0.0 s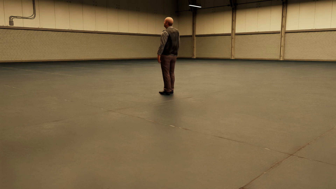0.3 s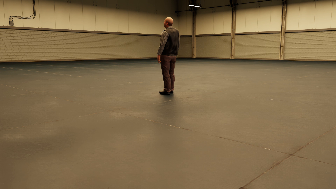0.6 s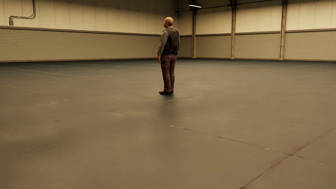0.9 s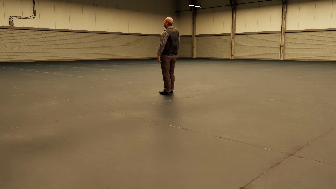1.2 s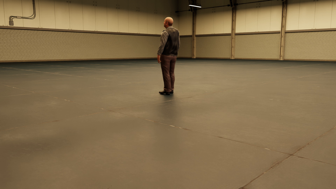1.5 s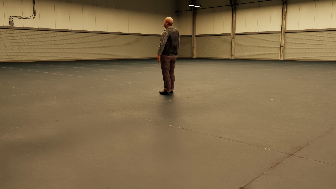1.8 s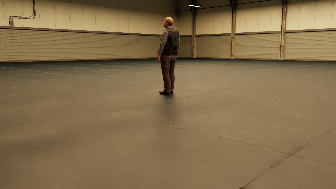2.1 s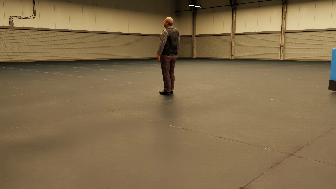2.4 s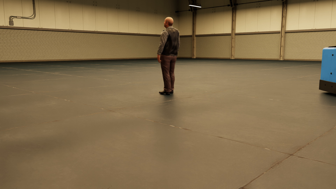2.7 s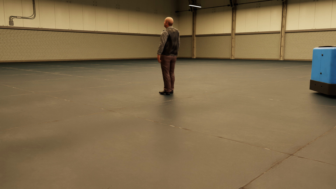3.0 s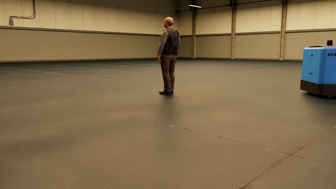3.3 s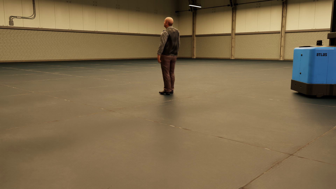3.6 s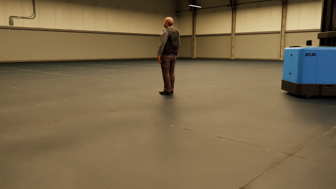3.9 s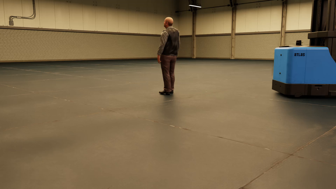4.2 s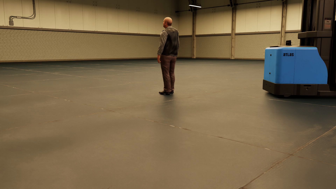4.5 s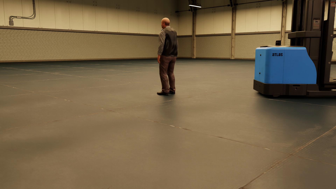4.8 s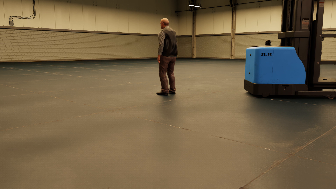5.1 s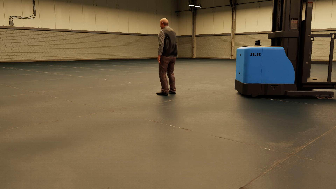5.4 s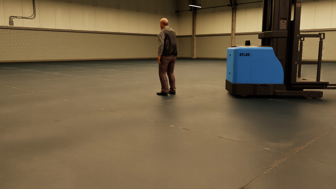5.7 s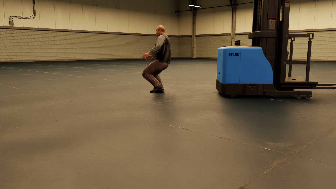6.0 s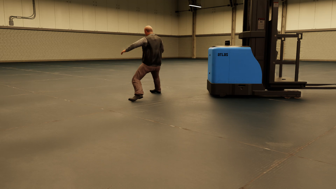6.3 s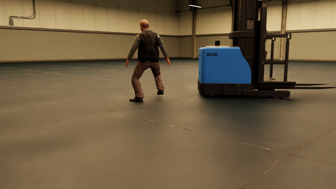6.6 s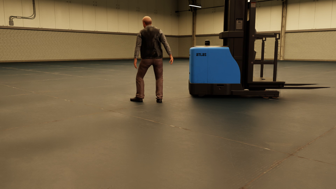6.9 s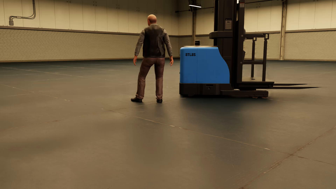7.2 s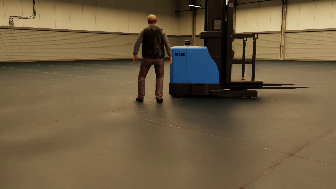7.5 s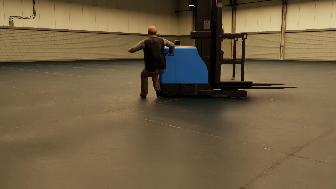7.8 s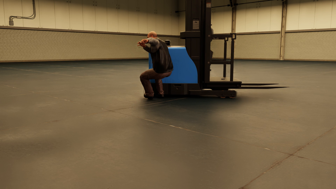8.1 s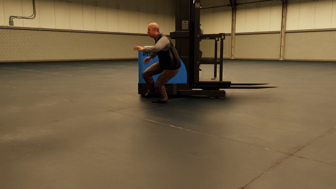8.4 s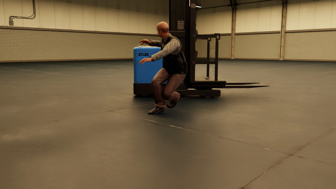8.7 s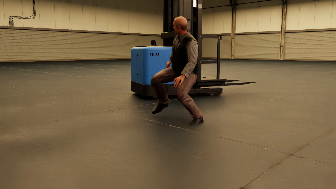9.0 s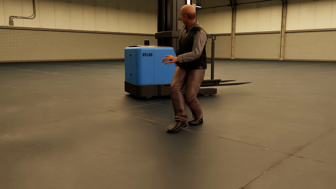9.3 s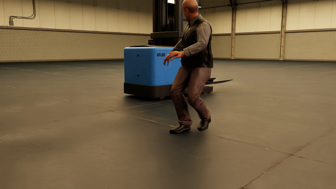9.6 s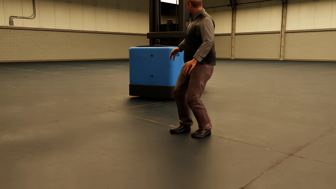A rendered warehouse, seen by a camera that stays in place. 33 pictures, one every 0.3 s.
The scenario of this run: Near miss between a forklift and a person.
